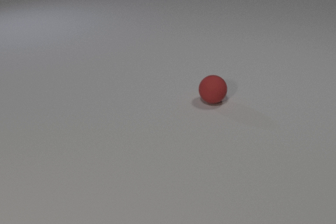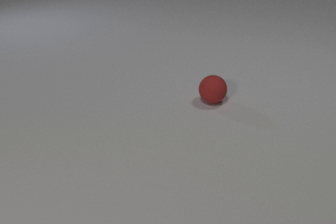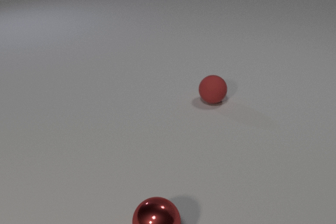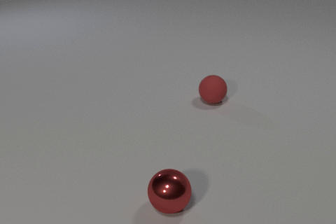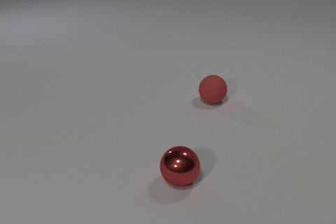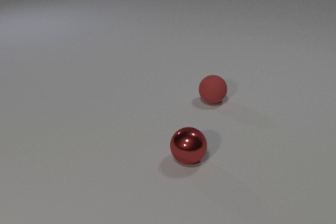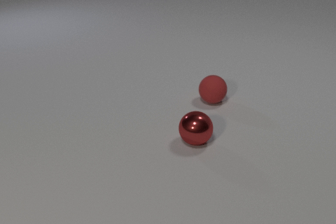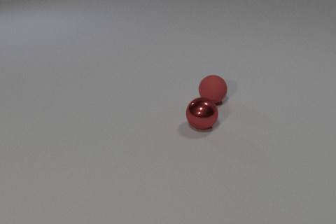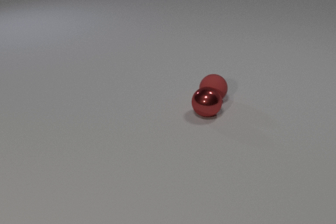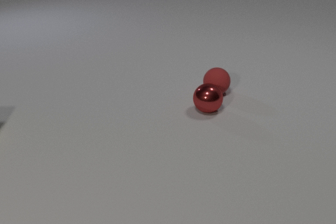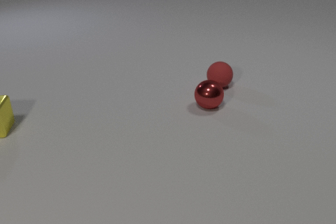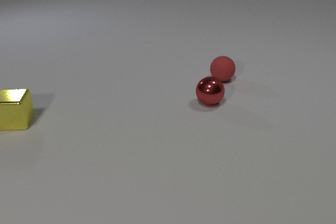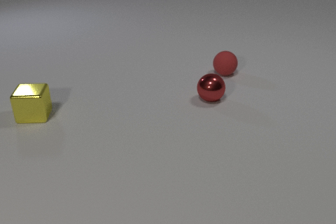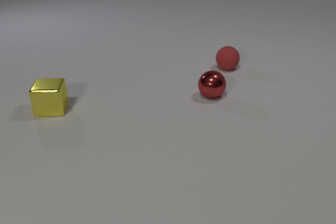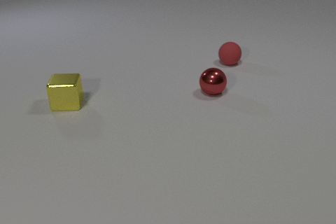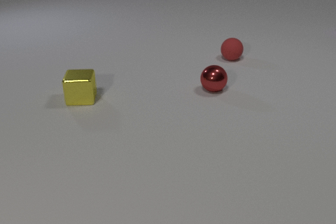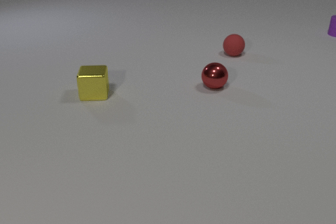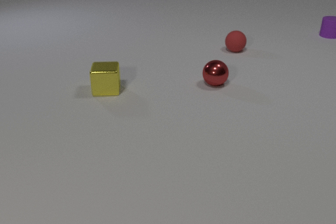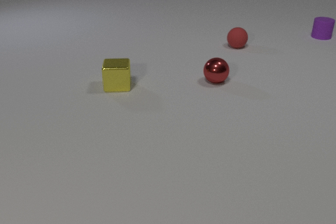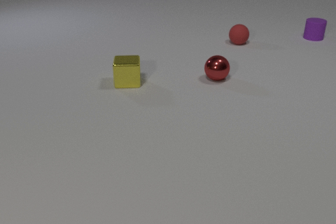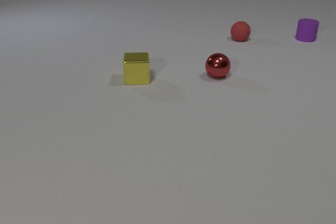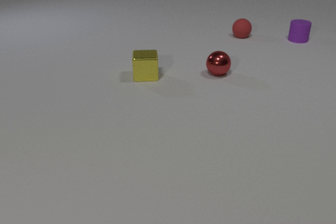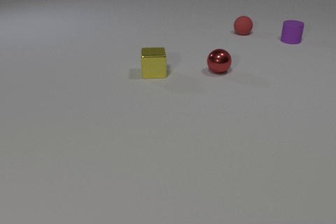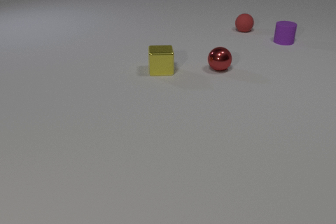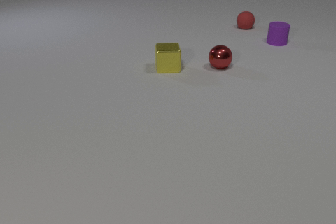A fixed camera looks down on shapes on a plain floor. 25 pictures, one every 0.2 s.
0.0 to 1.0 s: The red metal sphere comes in at the bottom edge, rolls away from the camera.
1.0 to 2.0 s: The red metal sphere rolls away from the camera. The red rubber sphere rolls away from the camera. The yellow metal cube comes in at the left edge, slides to the right. The red metal sphere and the red rubber sphere collide.
2.0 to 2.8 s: The red metal sphere rolls away from the camera. The red rubber sphere rolls away from the camera. The yellow metal cube slides to the right and away from the camera.
2.8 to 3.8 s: The red metal sphere rolls away from the camera. The red rubber sphere rolls away from the camera. The purple rubber cylinder comes in at the right edge, slides to the left and toward the camera. The yellow metal cube slides to the right and away from the camera.
3.8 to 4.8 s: The red metal sphere rolls away from the camera. The red rubber sphere rolls away from the camera. The purple rubber cylinder slides to the left and toward the camera. The yellow metal cube slides to the right and away from the camera.
What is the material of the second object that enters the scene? metal.
Are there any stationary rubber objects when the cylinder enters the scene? no.
What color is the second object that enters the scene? yellow.
